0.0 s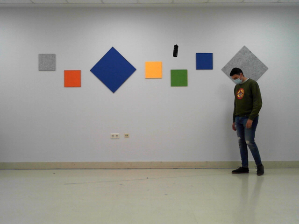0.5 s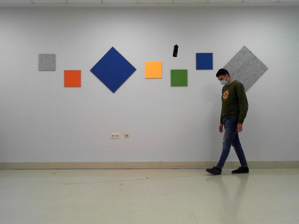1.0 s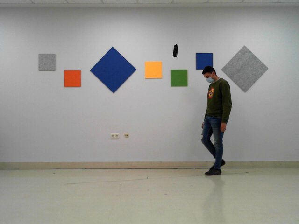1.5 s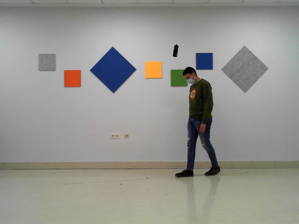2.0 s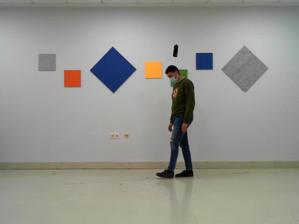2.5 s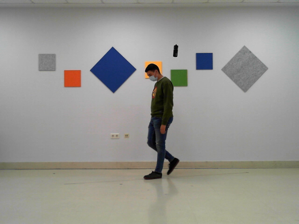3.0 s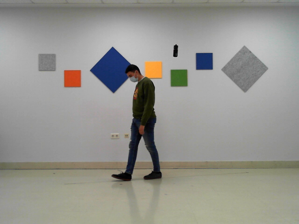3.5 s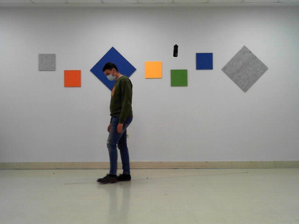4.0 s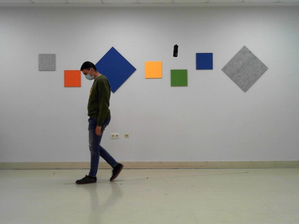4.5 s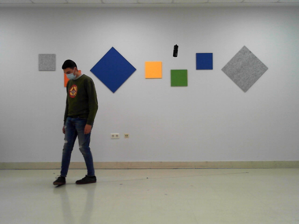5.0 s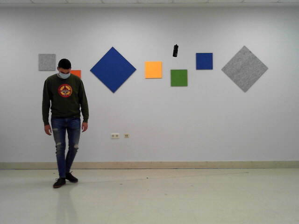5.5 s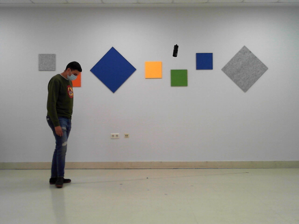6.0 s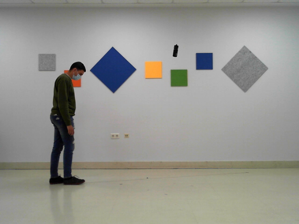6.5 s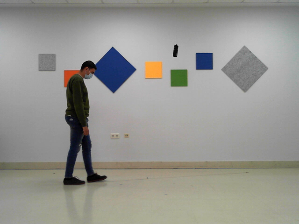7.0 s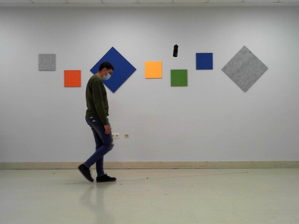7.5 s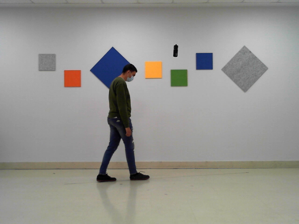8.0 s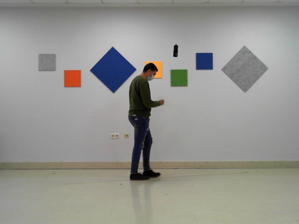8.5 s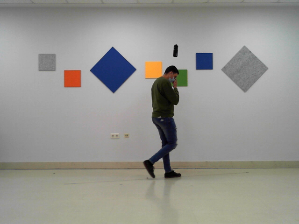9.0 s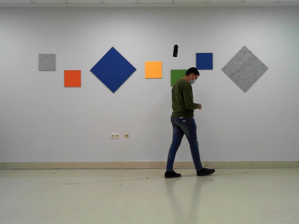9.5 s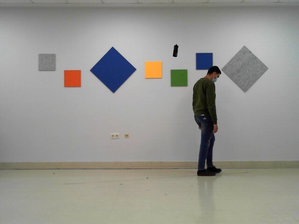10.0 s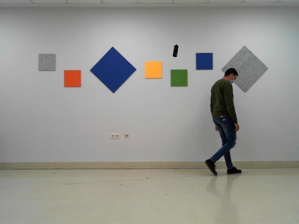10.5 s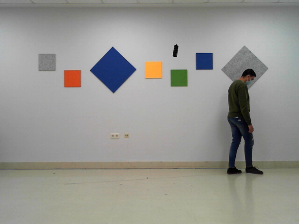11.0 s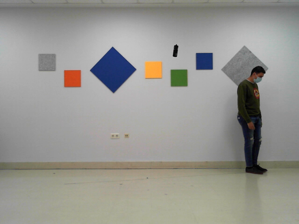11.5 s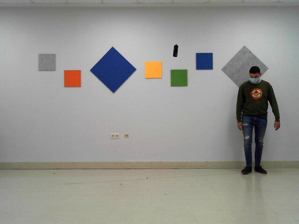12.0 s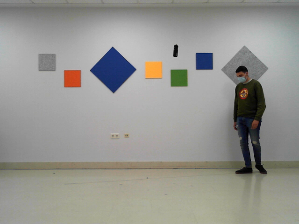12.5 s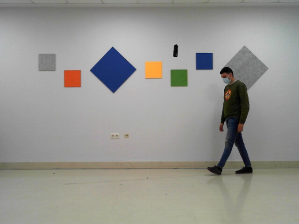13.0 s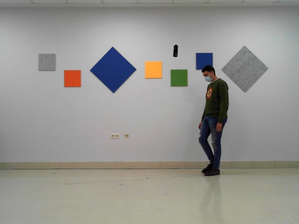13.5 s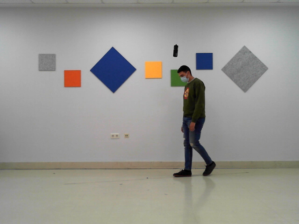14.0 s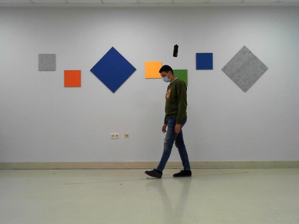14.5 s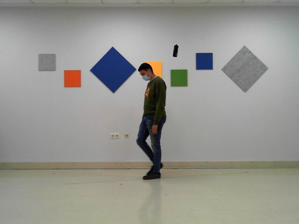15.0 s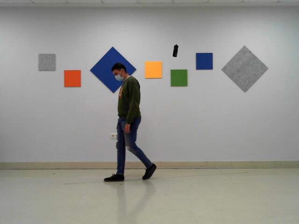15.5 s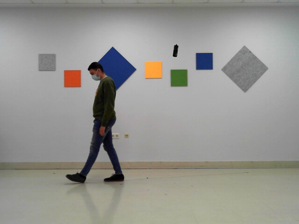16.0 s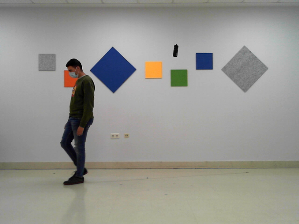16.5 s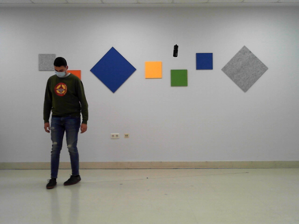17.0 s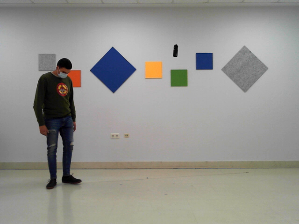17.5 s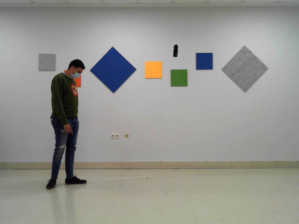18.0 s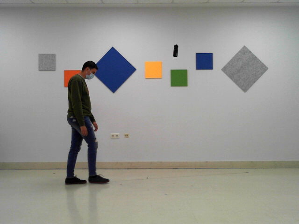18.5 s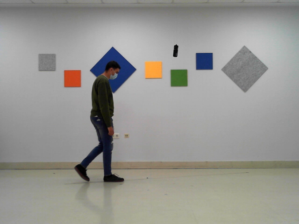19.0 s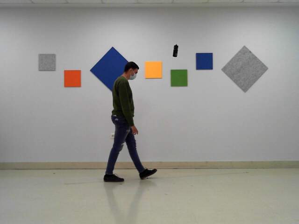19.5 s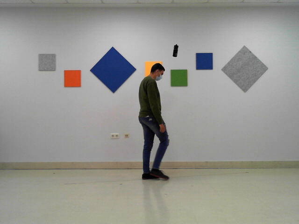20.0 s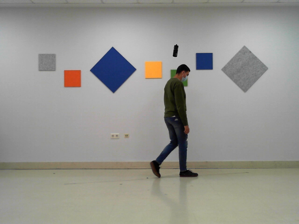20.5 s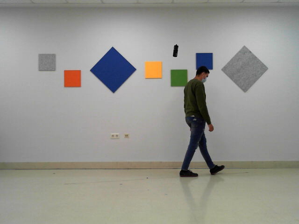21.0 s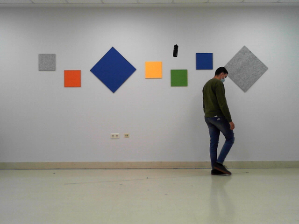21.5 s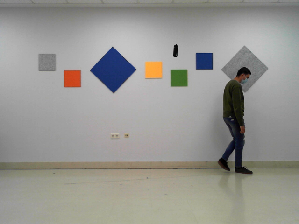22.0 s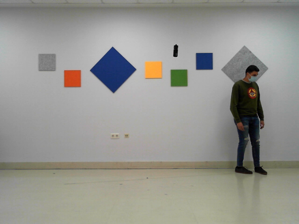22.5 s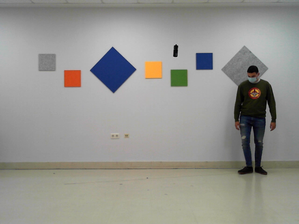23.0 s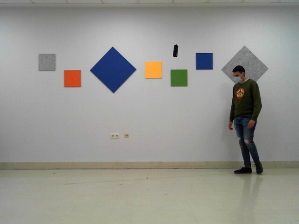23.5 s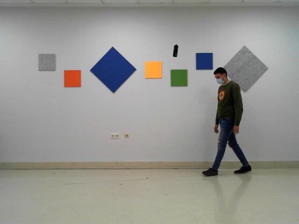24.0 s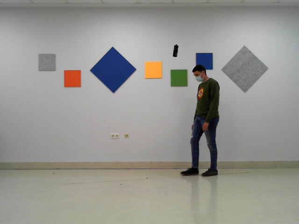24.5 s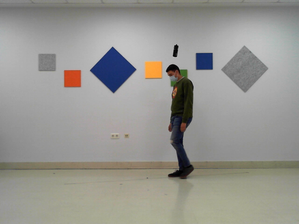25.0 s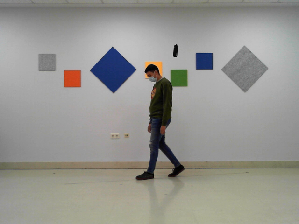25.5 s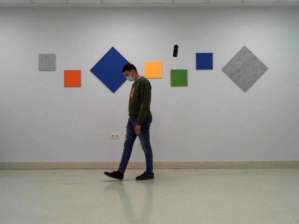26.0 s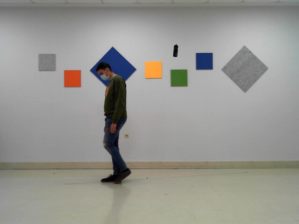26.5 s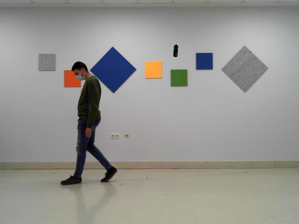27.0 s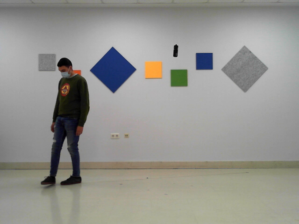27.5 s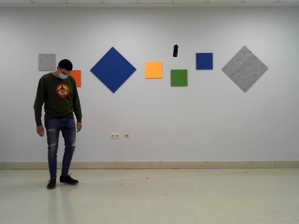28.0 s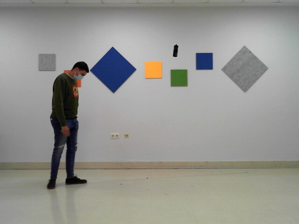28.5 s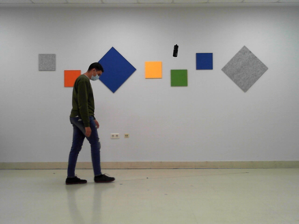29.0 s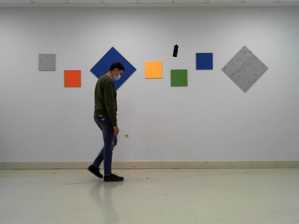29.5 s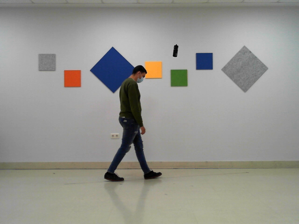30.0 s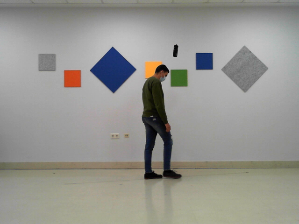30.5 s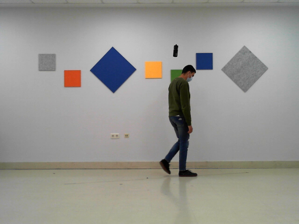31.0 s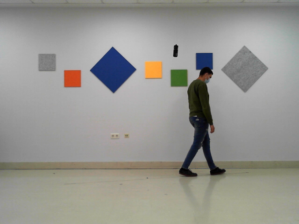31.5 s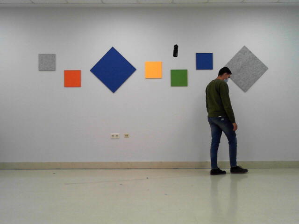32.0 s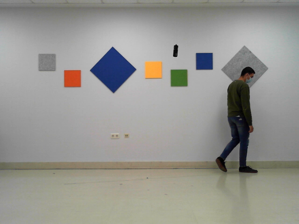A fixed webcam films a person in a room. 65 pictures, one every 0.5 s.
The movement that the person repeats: Walk along a line.
